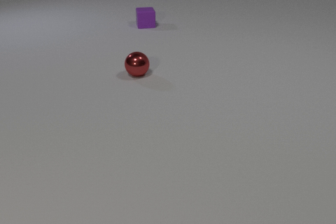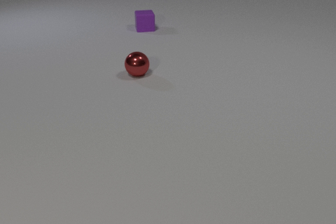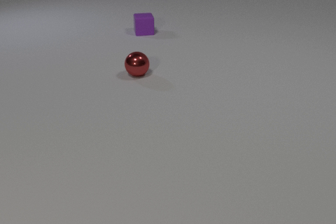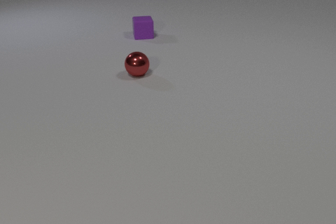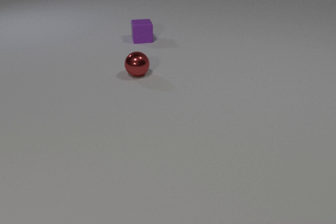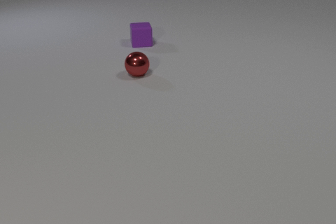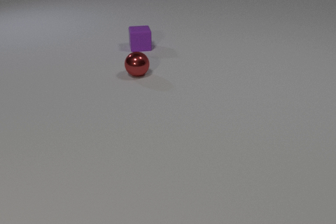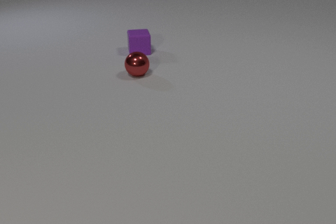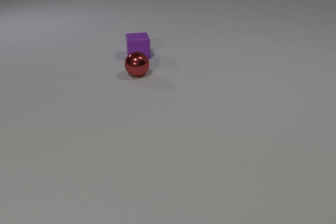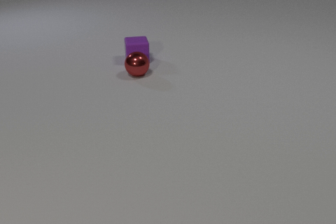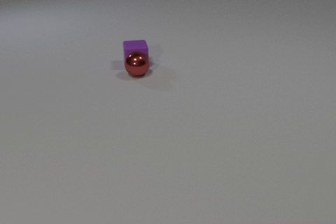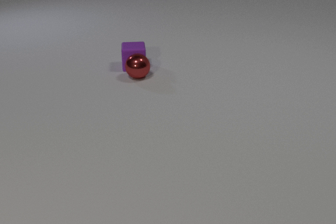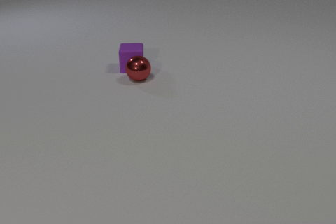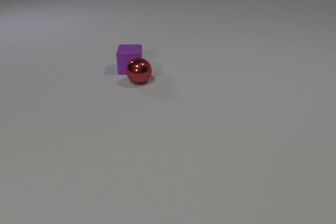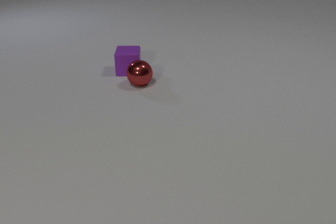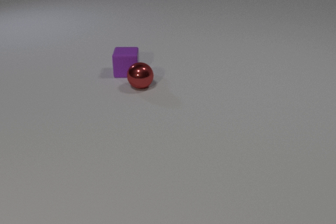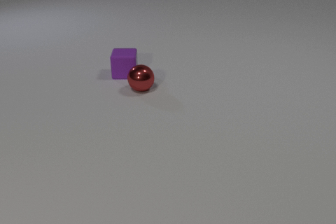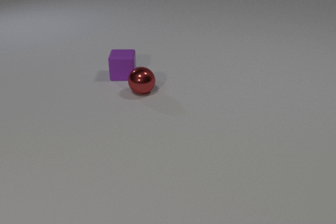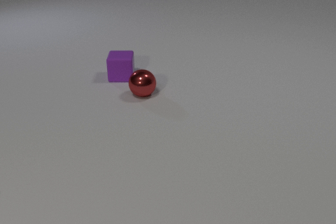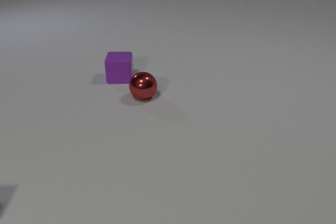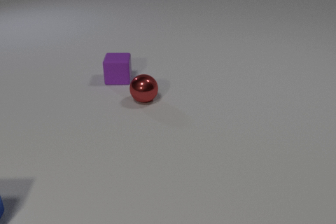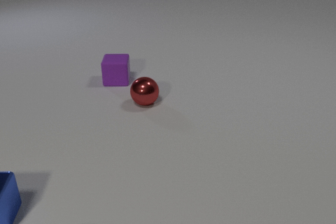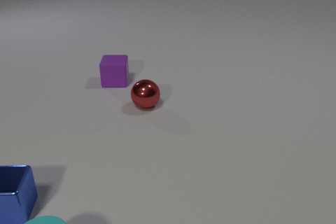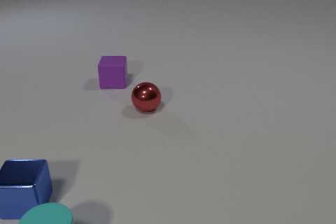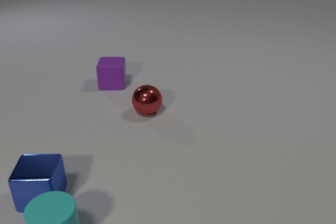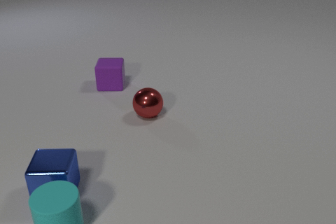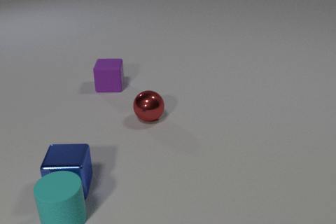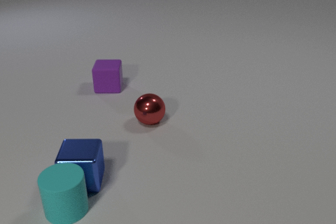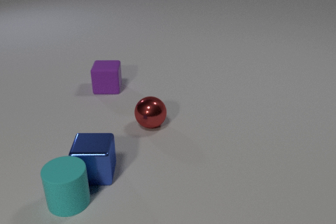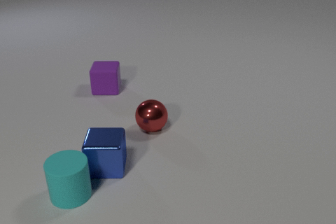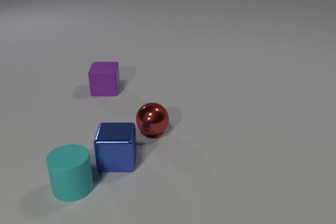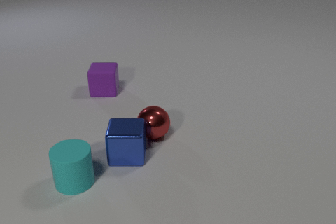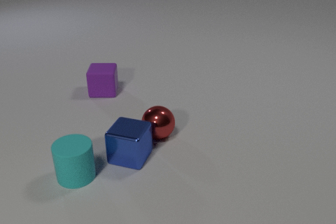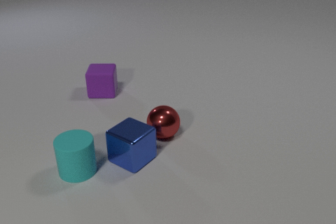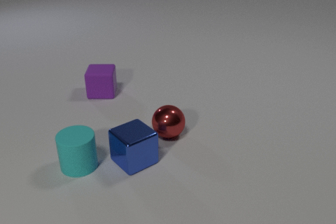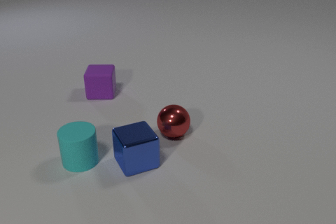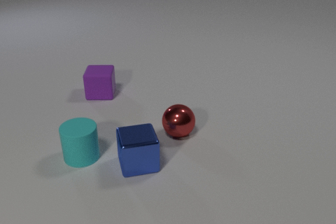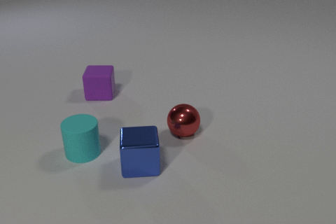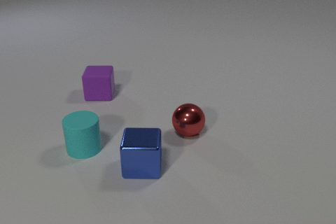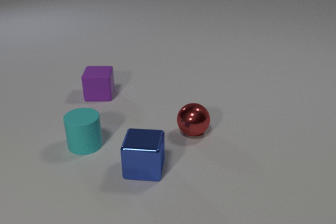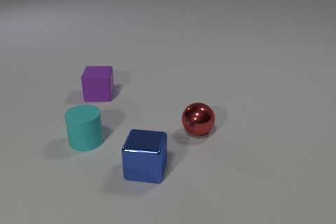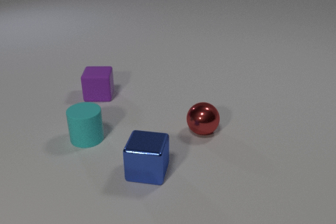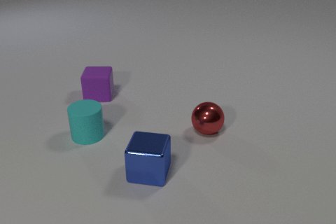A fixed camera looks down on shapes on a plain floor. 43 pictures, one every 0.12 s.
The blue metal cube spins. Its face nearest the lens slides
to the left.
The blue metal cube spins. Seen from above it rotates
clockwise.
0.00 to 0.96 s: The purple rubber cube slides toward the camera.
0.96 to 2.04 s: The purple rubber cube slides toward the camera. The red metal sphere rolls toward the camera. The purple rubber cube and the red metal sphere collide.
2.04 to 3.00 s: The purple rubber cube slides toward the camera and to the left. The red metal sphere rolls toward the camera. The cyan rubber cylinder comes in at the bottom edge, slides away from the camera. The blue metal cube comes in at the left edge, slides to the right.
3.00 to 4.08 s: The purple rubber cube slides toward the camera and to the left. The red metal sphere rolls toward the camera and to the right. The cyan rubber cylinder slides away from the camera. The blue metal cube slides to the right and away from the camera, spins so that its near face slides to the left, clockwise seen from above. The cyan rubber cylinder and the blue metal cube collide. The red metal sphere and the blue metal cube collide.
4.08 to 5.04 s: The purple rubber cube moves, and ends about where it began. The red metal sphere rolls to the right. The cyan rubber cylinder slides away from the camera. The blue metal cube slides toward the camera and to the right, spins so that its near face slides to the left, clockwise seen from above.
What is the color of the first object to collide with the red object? purple.
What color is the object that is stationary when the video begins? red.
How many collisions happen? 3.
